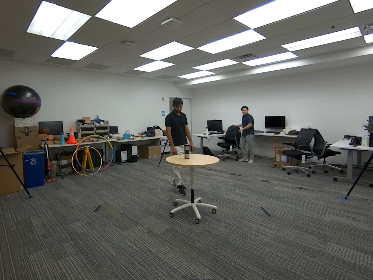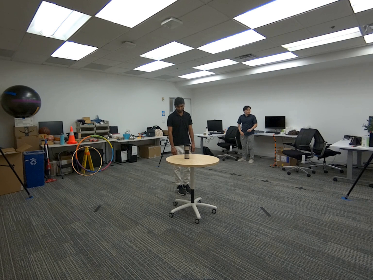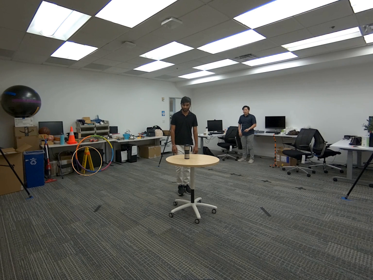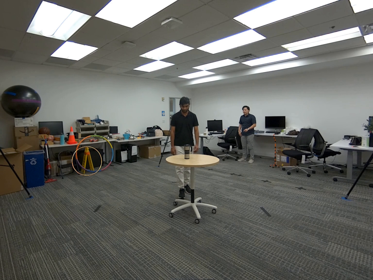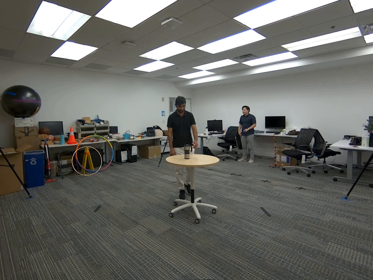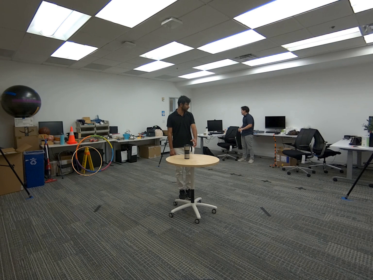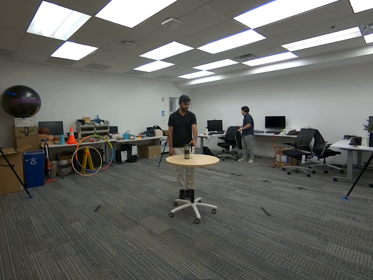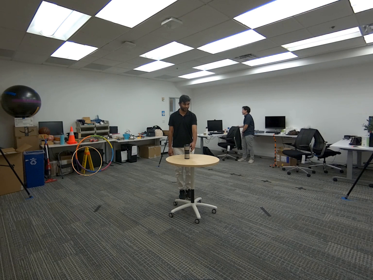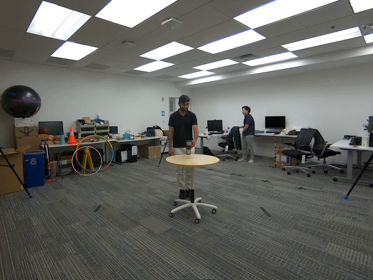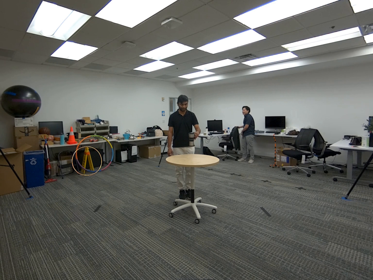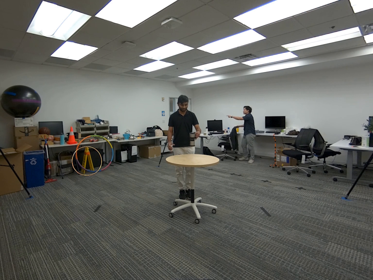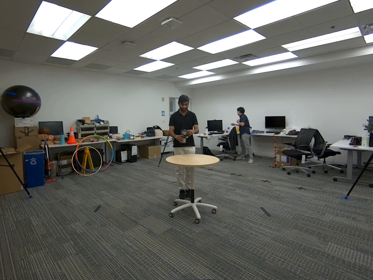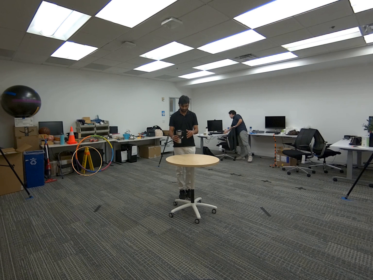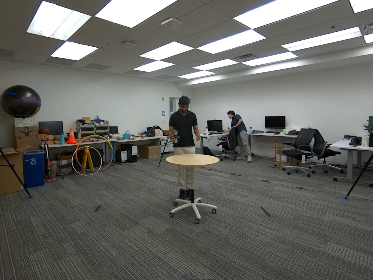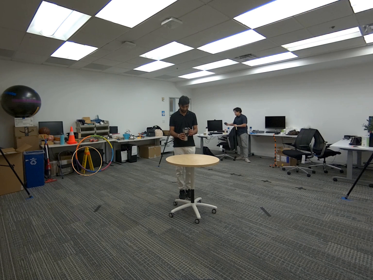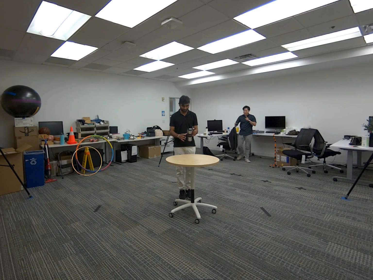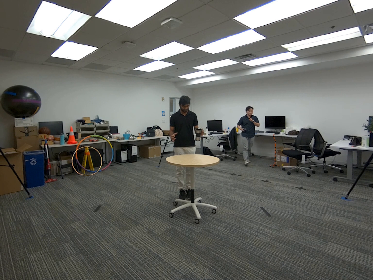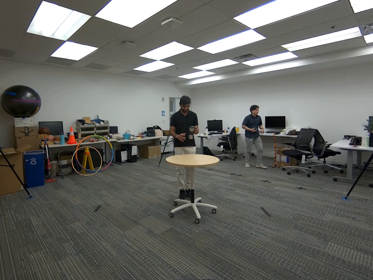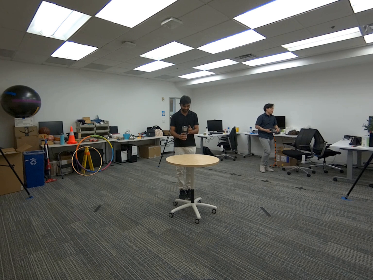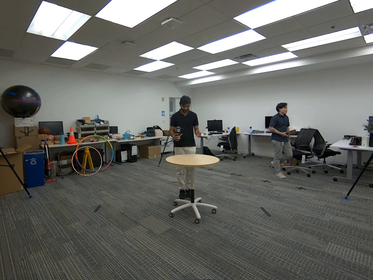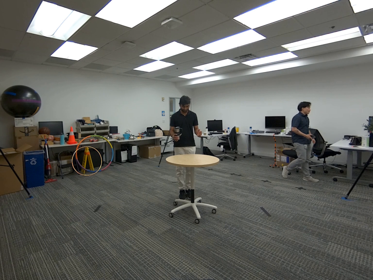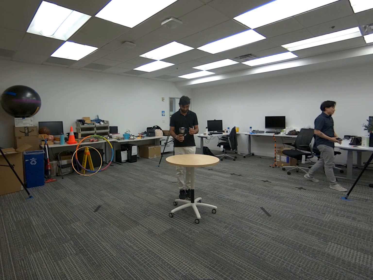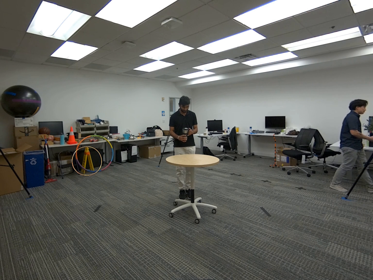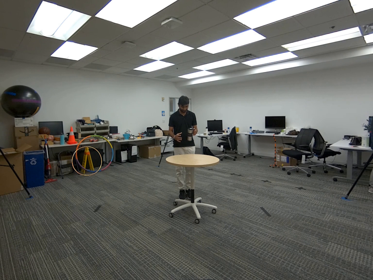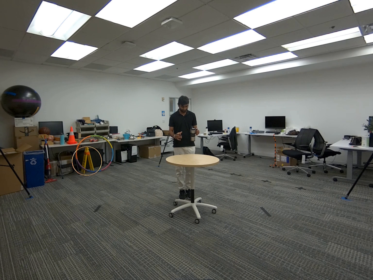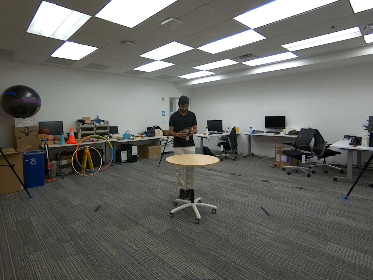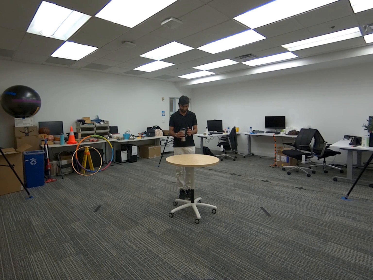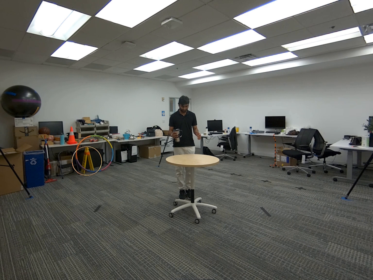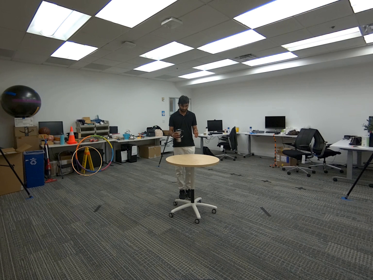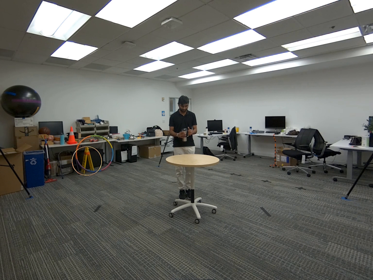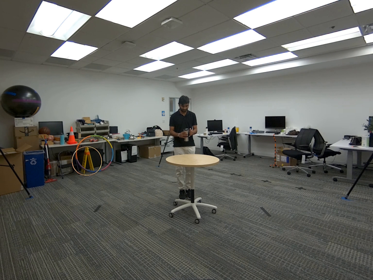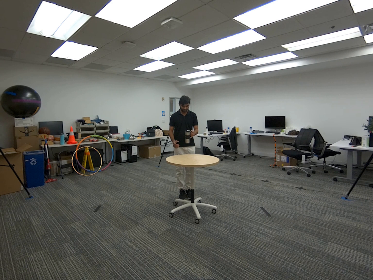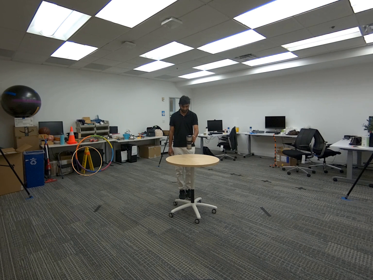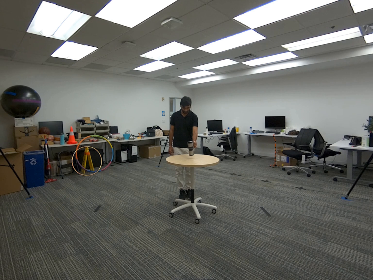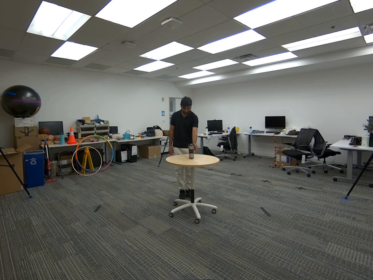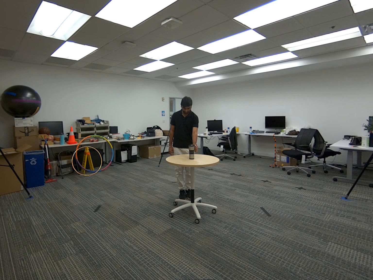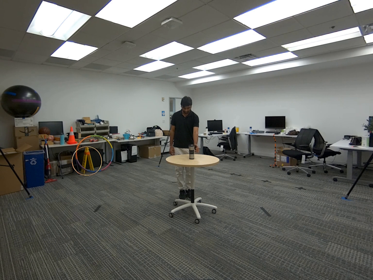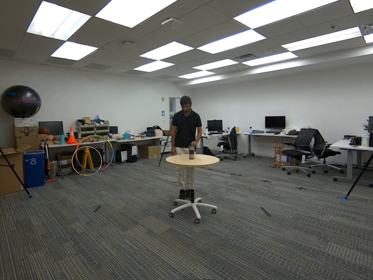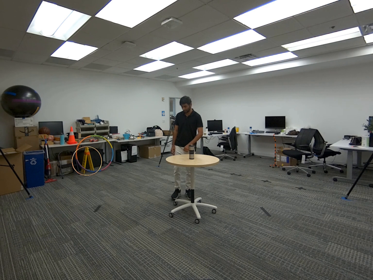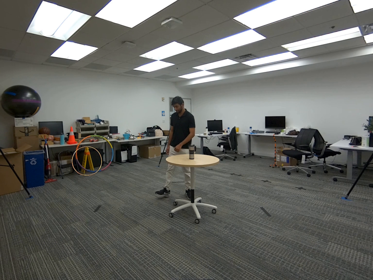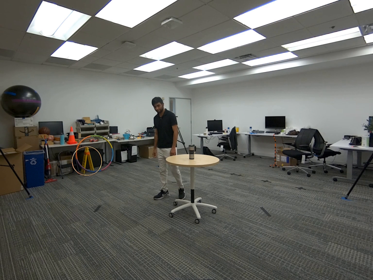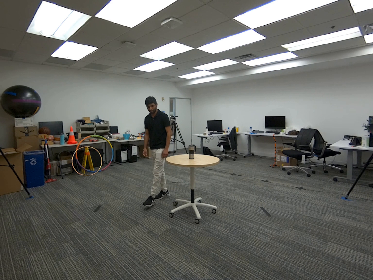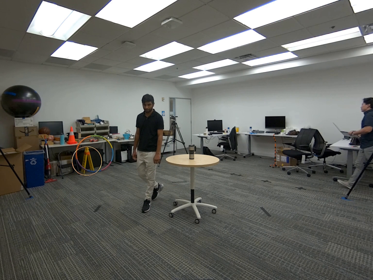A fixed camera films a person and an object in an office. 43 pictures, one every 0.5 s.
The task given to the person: Walk to the coffee mug on the round table, pick up the mug with your right hand and pass it to your left hand, and continue alternating it between your hands a few times, and when you are finished, place the mug back on the table.
